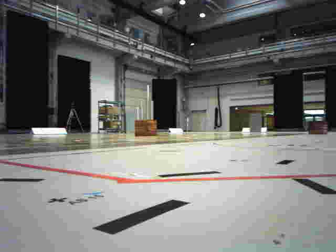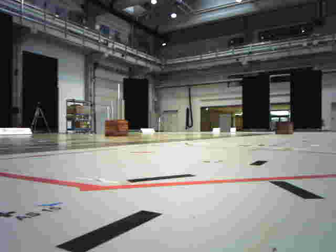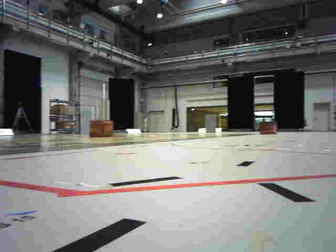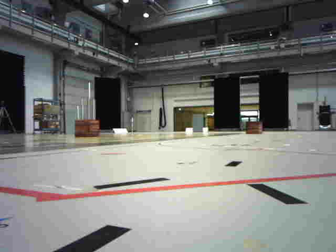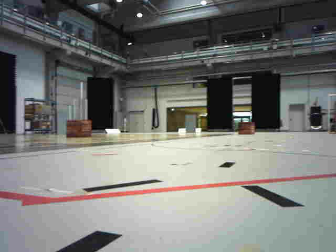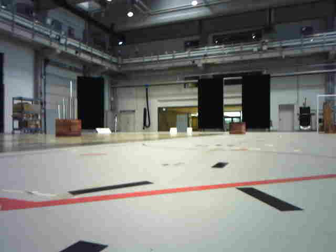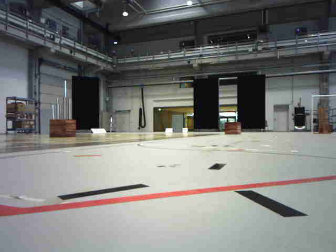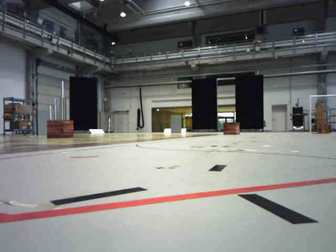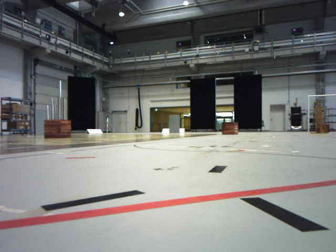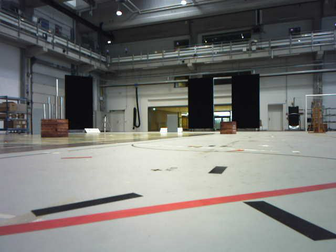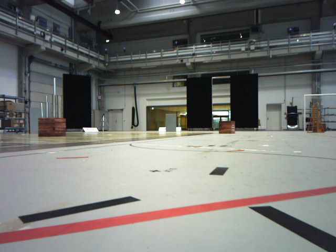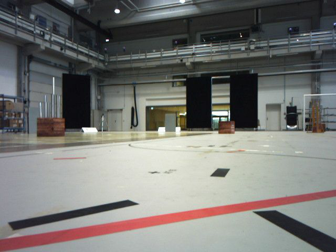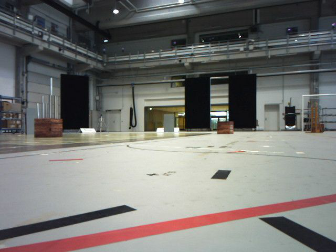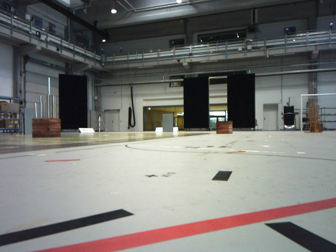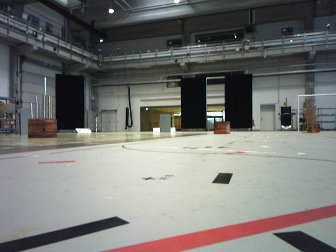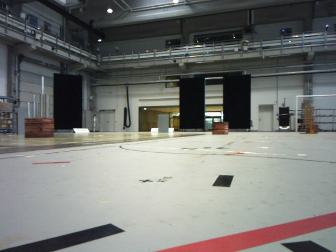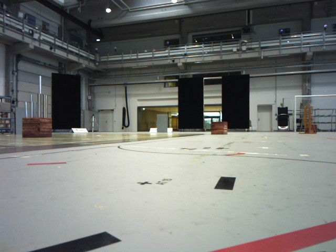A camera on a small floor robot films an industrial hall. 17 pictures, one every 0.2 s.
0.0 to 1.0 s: The camera swings to its right by about 10 degrees, and the scene slides to the left. It travels forward, about 0.2 m, so what stands in front looms larger.
1.0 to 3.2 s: The camera travels forward, about 0.4 m, so what stands in front looms larger.
The film runs forward here.
